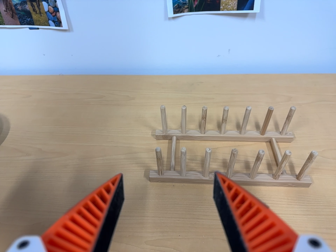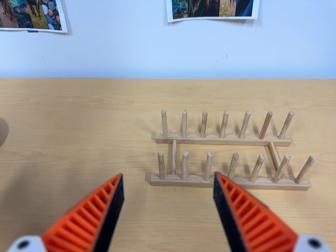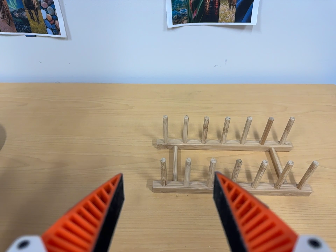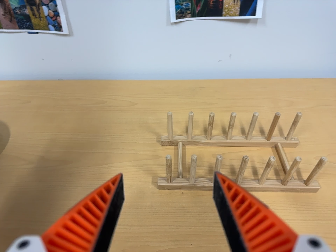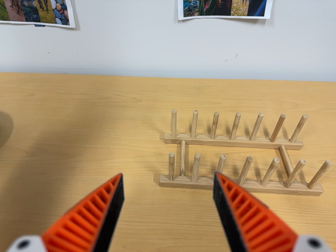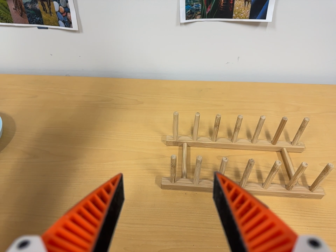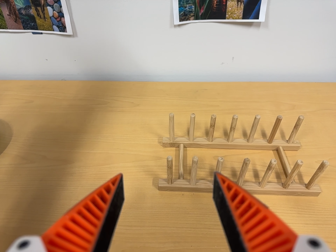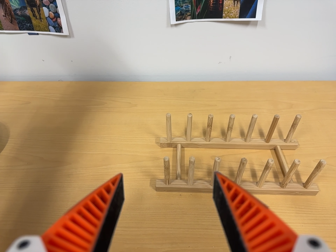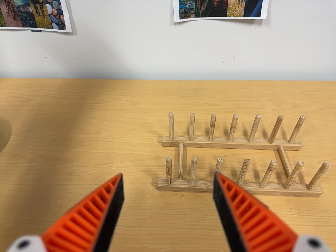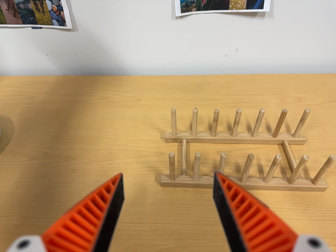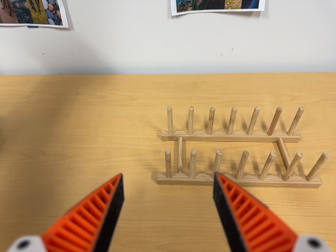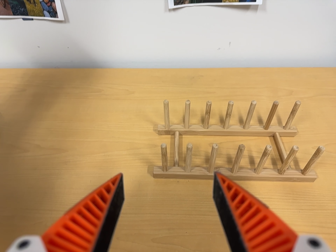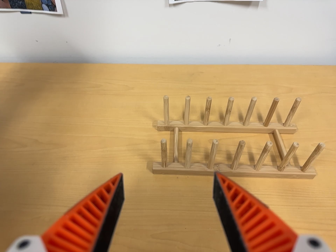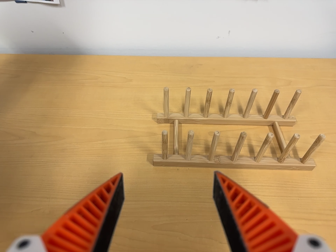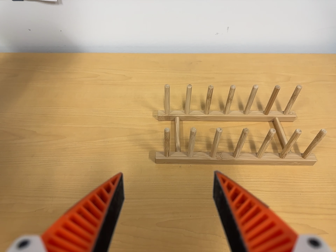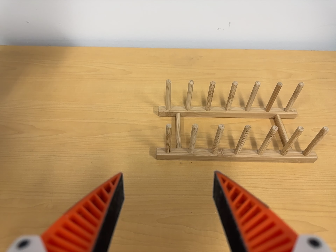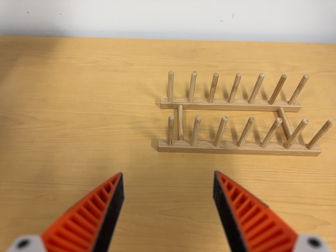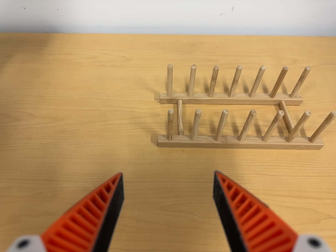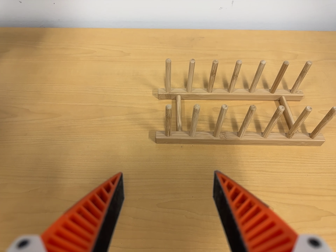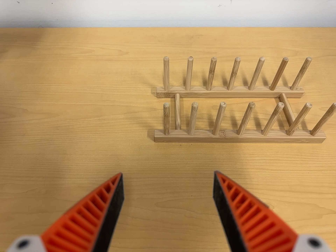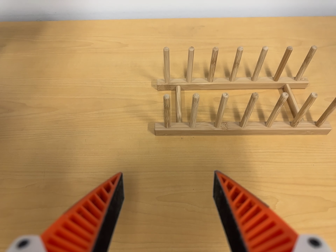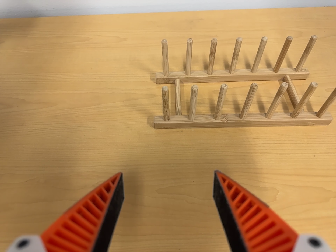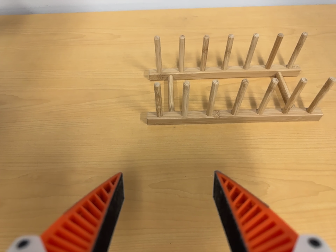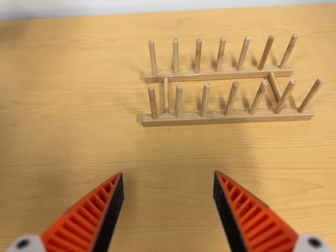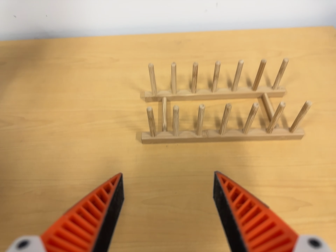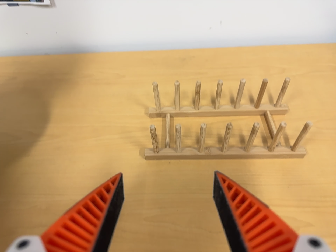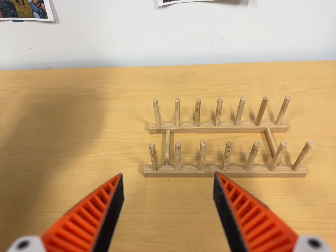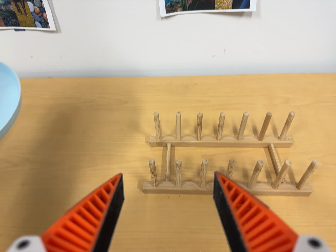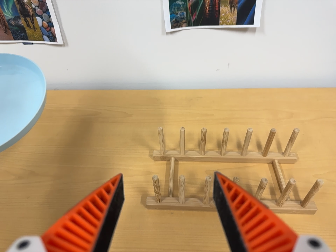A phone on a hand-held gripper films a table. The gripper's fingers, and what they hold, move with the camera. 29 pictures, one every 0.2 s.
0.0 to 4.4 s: The camera travels forward, about 7 cm, so what stands in front looms larger. Its aim tips toward the bottom of its view by about 10 degrees, and the scene shifts upward.
4.4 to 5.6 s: The camera travels toward the top of its view, about 8 cm, so close, fixed things drift downward. Its aim tips toward the top of its view by about 10 degrees, and the scene shifts downward.
The film runs forward here.
